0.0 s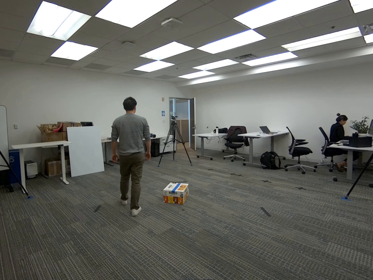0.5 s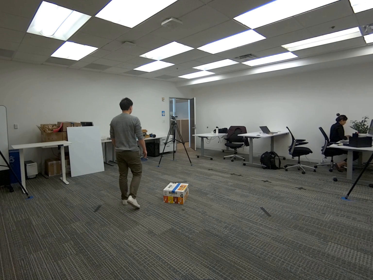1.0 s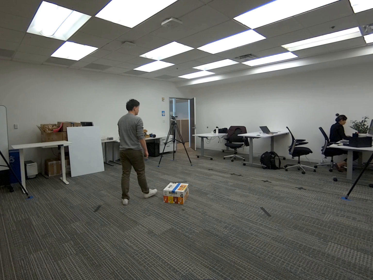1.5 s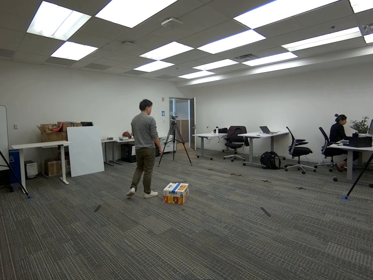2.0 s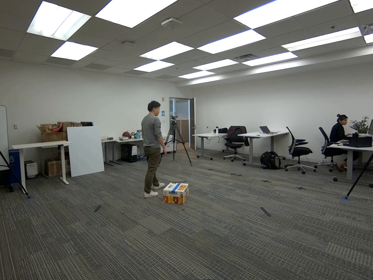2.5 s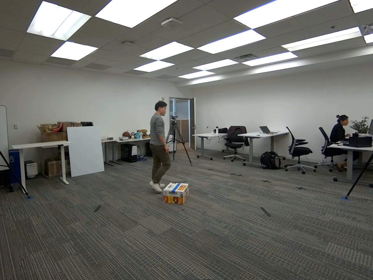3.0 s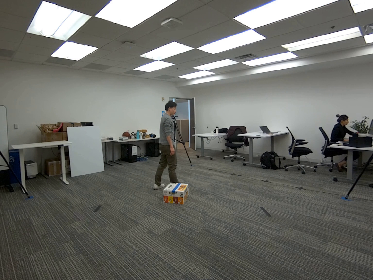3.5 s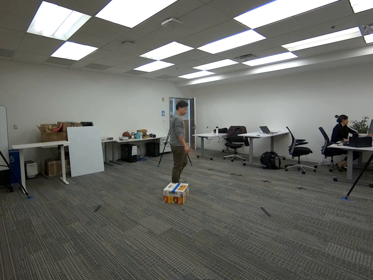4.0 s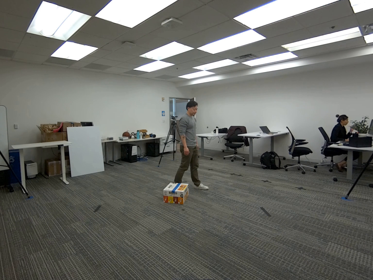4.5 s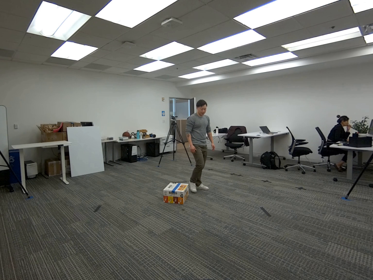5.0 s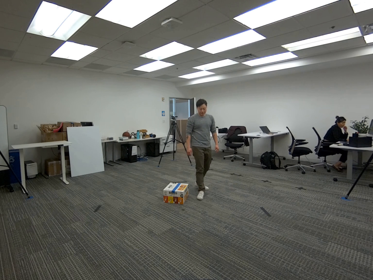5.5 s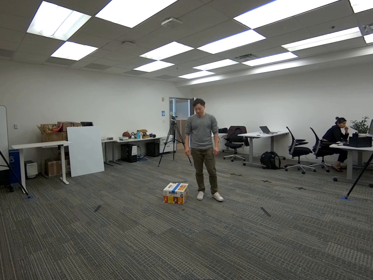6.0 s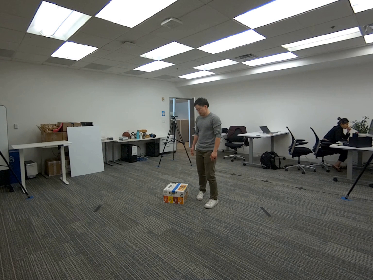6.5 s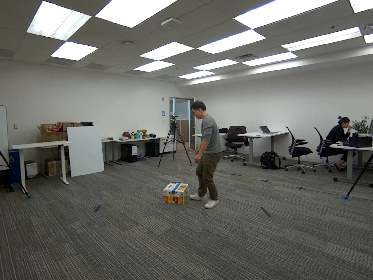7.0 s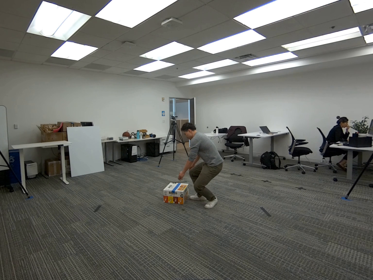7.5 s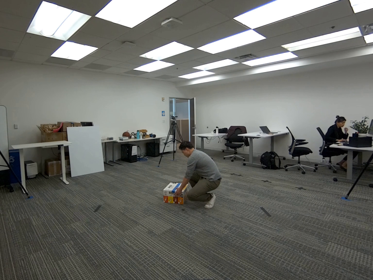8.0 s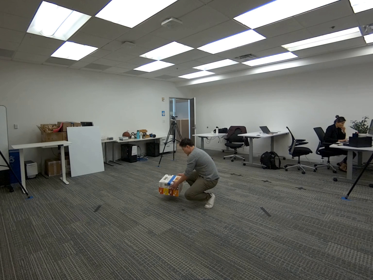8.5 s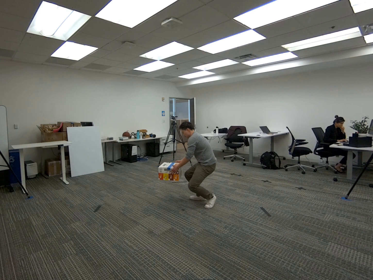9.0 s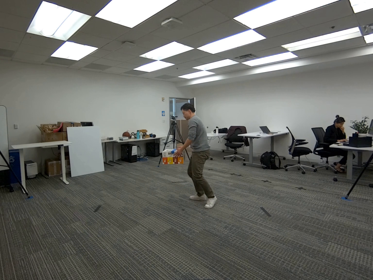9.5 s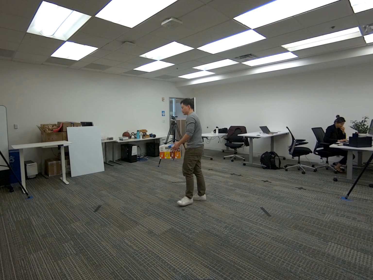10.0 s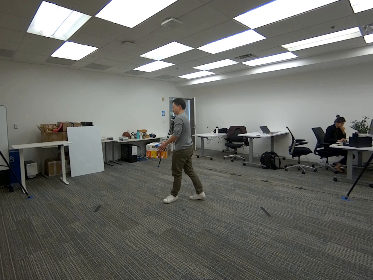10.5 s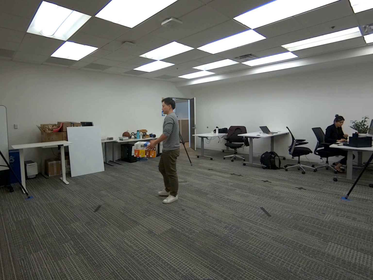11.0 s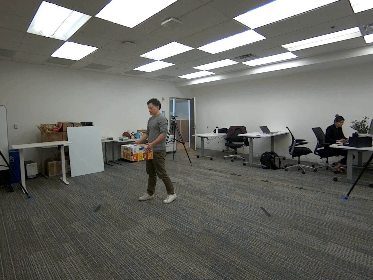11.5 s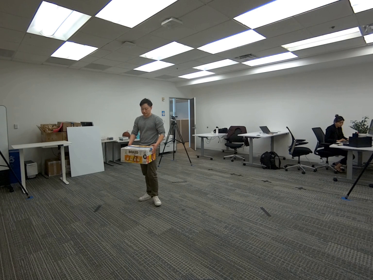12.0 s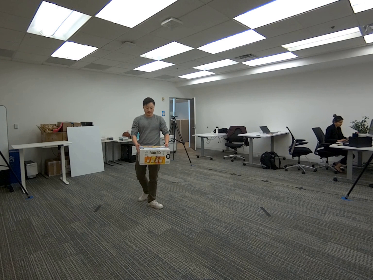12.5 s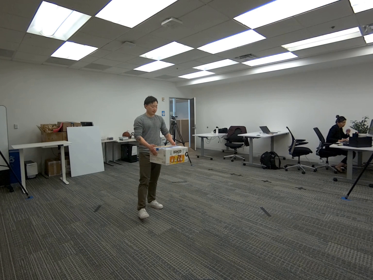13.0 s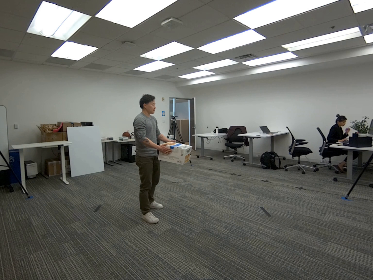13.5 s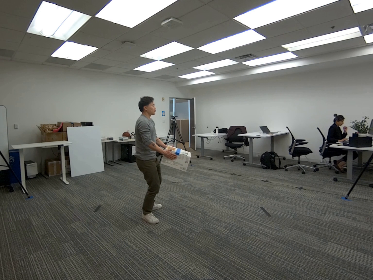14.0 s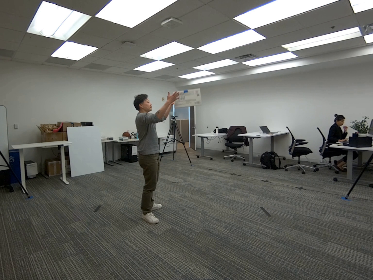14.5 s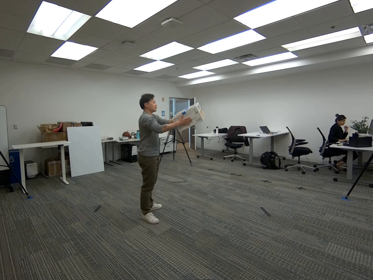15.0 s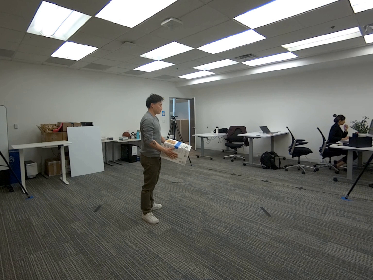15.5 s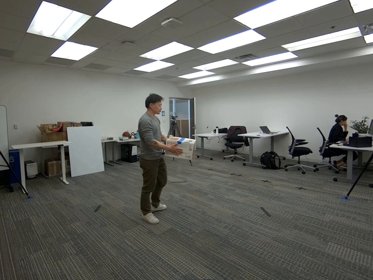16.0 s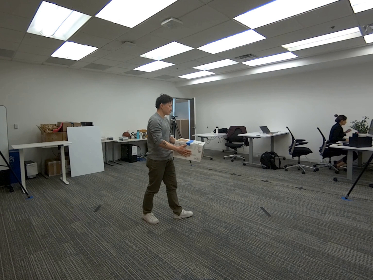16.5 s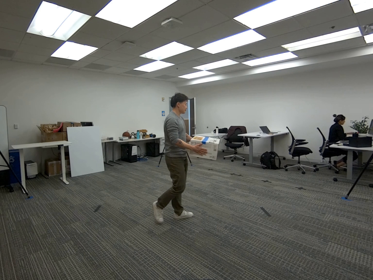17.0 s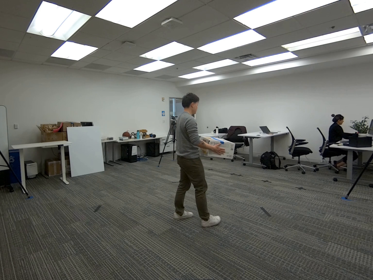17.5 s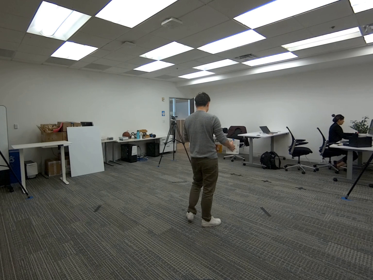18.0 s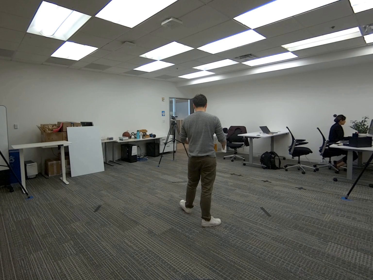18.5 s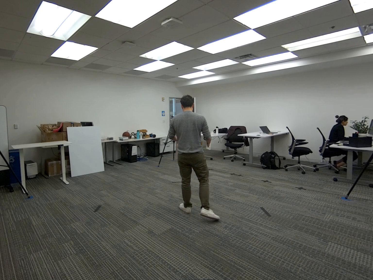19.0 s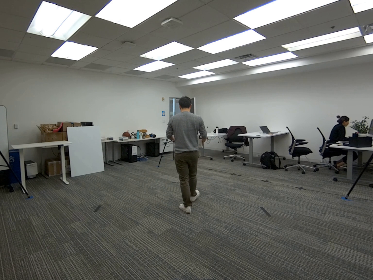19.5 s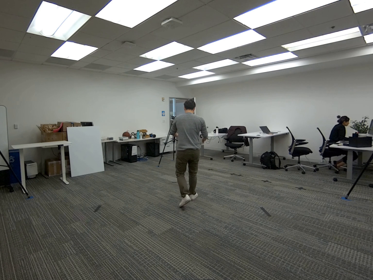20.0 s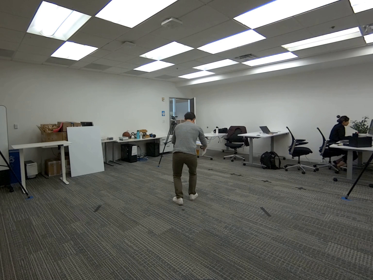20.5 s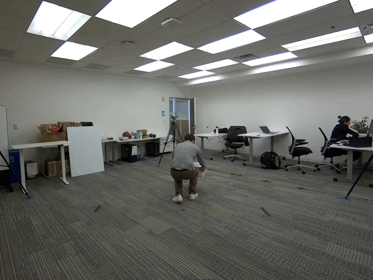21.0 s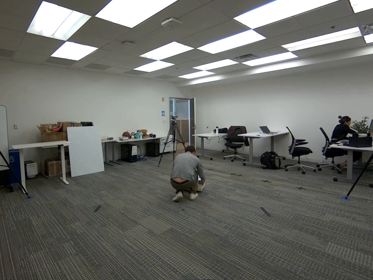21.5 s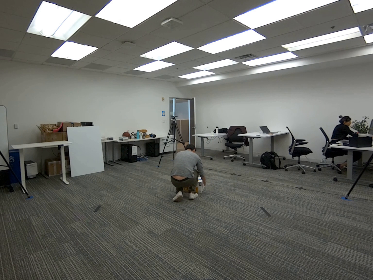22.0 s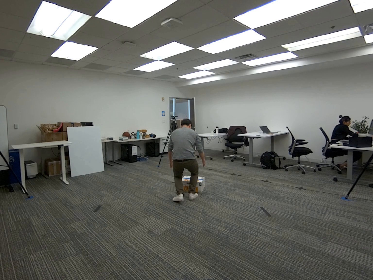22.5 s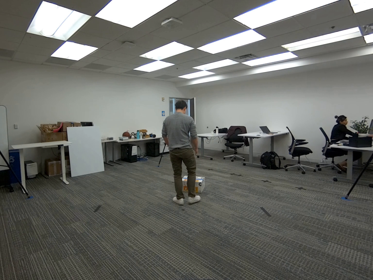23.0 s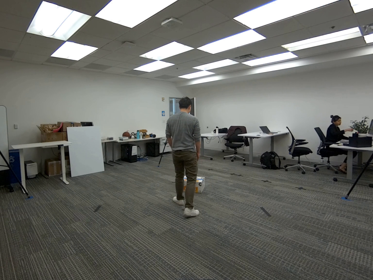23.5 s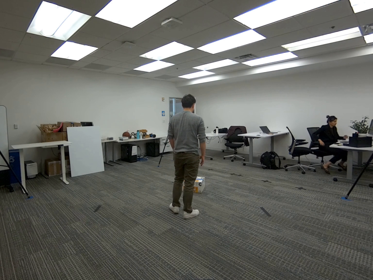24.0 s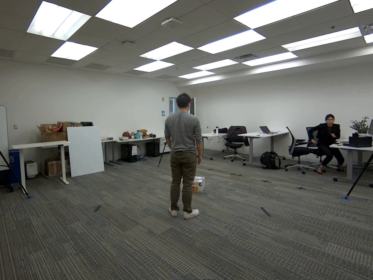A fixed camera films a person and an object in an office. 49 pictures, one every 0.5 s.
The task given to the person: Walk to the snack box and pick the box up and toss it up and catch the box and place the box back to the ground.
